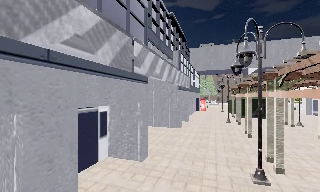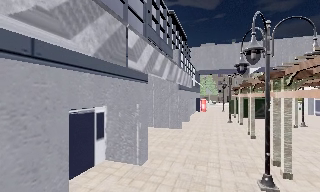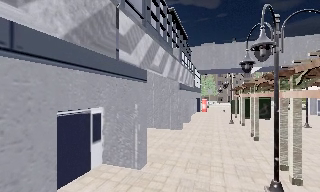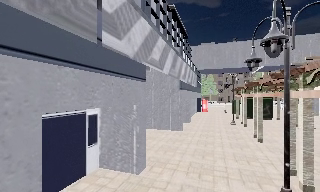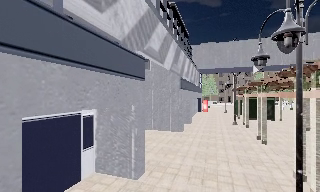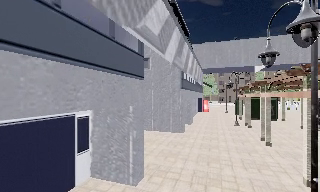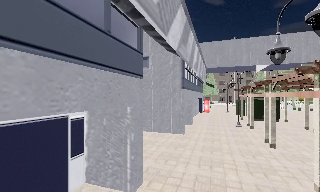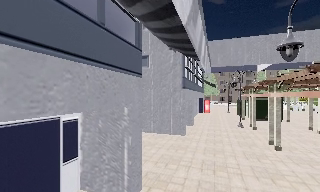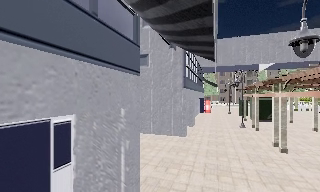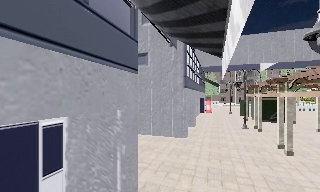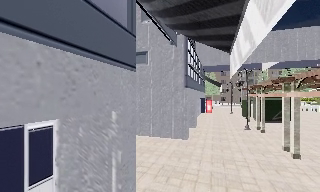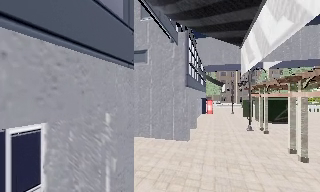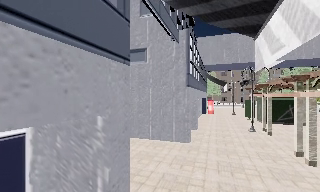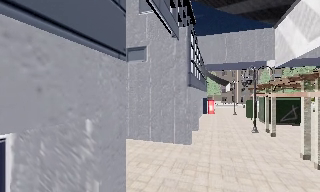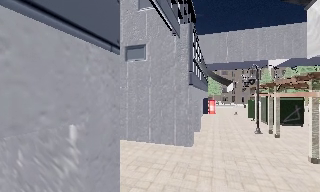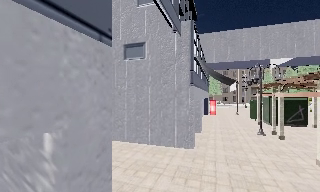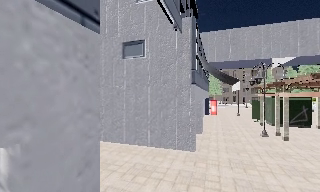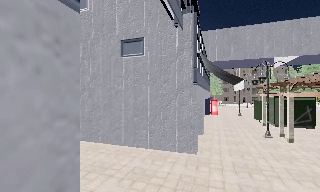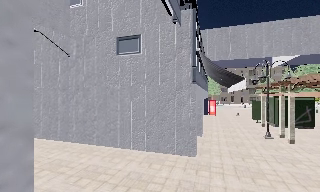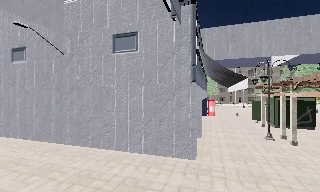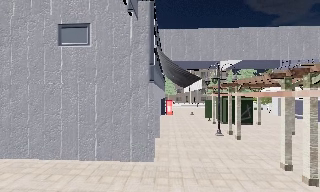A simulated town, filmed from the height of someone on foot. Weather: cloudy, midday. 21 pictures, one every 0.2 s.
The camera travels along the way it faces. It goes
forward.
0.0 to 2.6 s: The camera travels forward, about 4.5 m, so what stands in front looms larger.
2.6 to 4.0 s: The scene slides to the left, as the camera pans about 15 degrees to its right. It travels forward, about 2.5 m, so what stands in front looms larger.
The film runs forward here.
